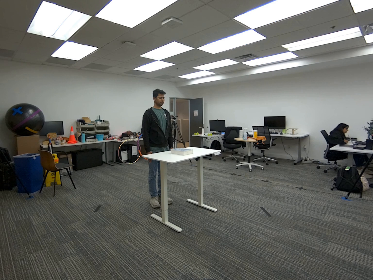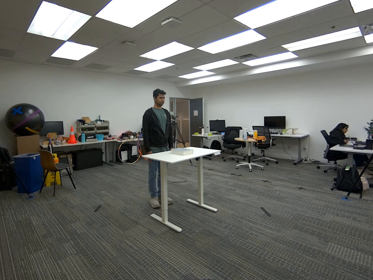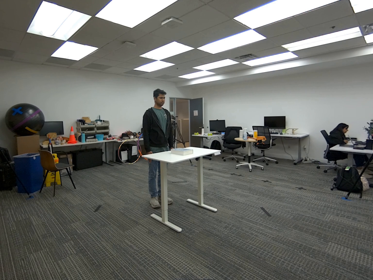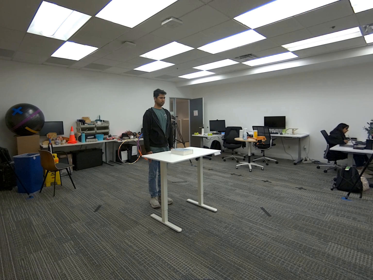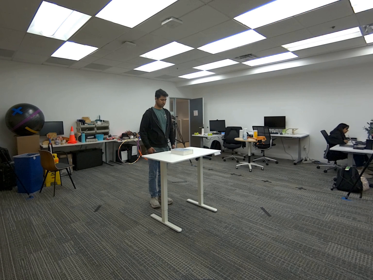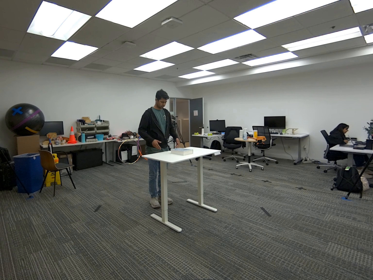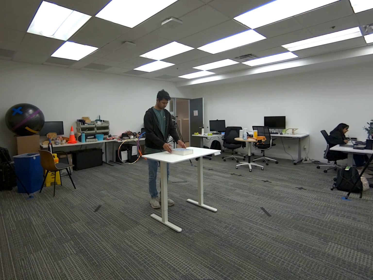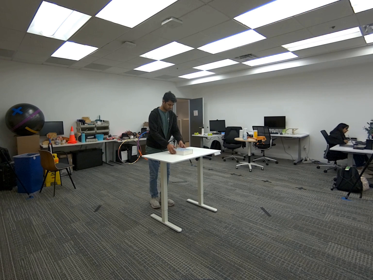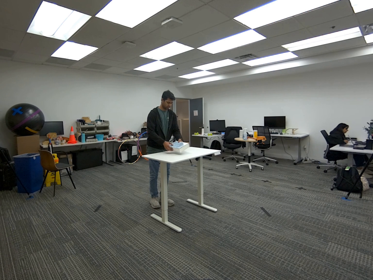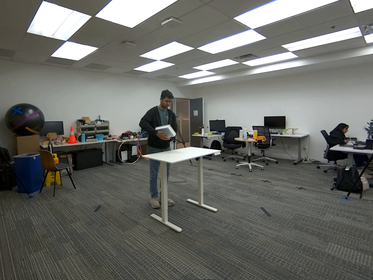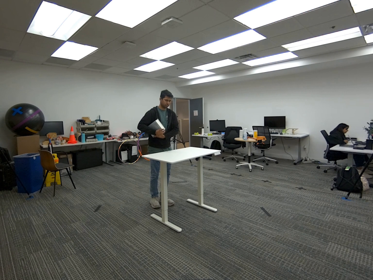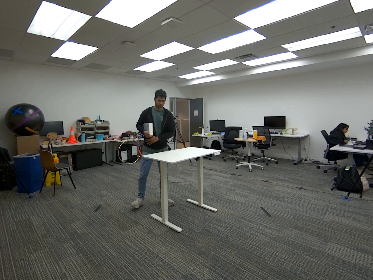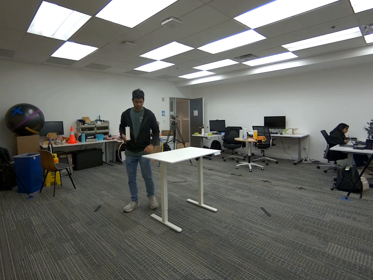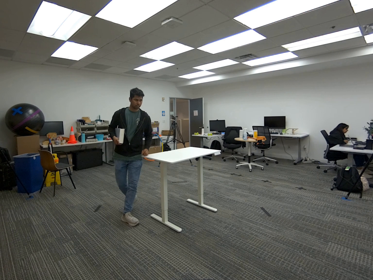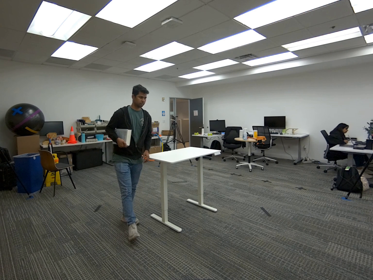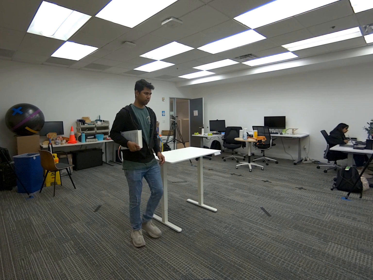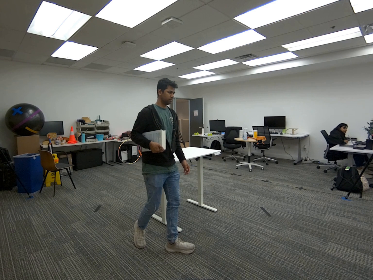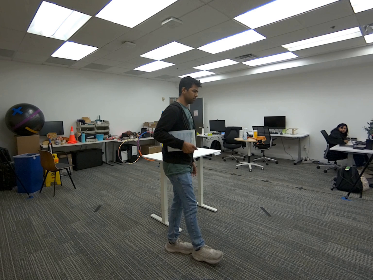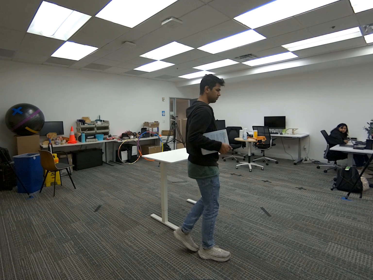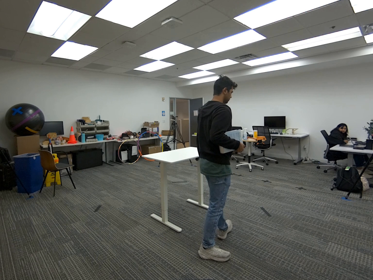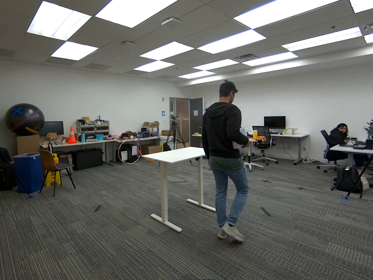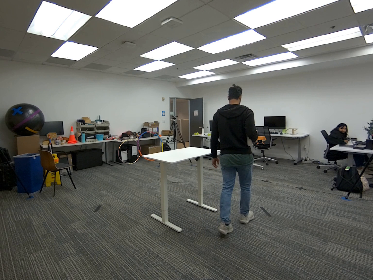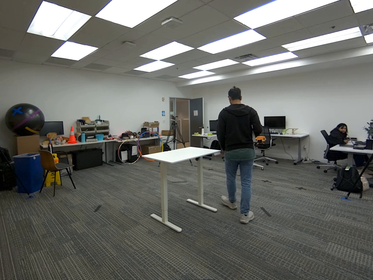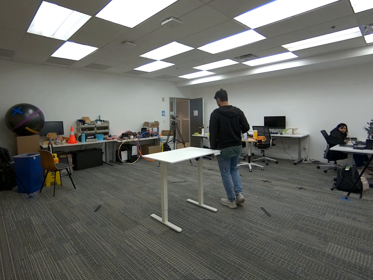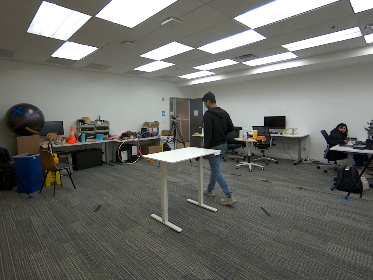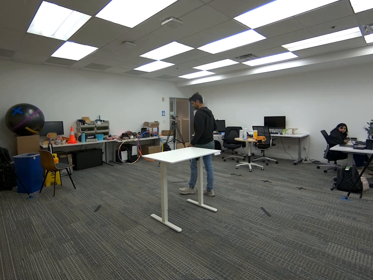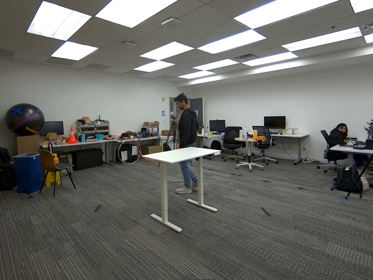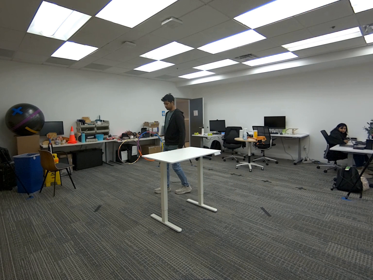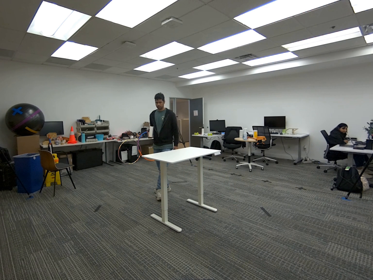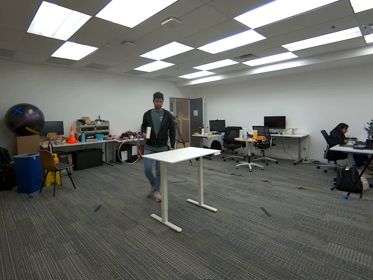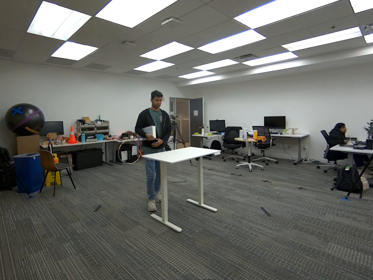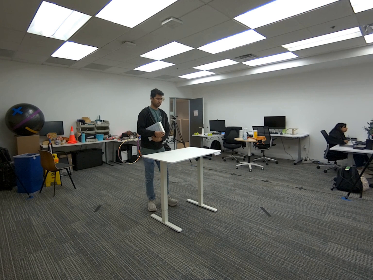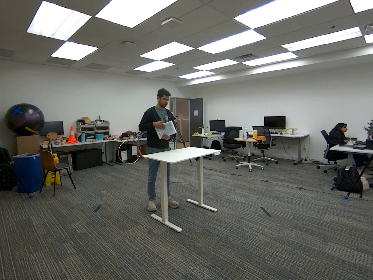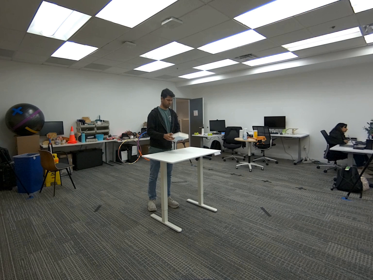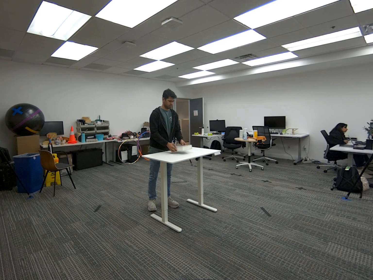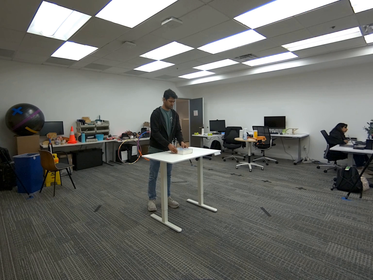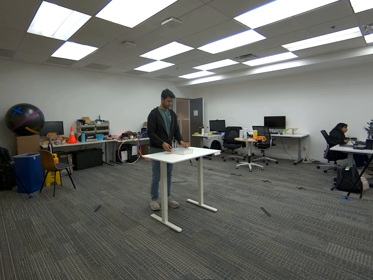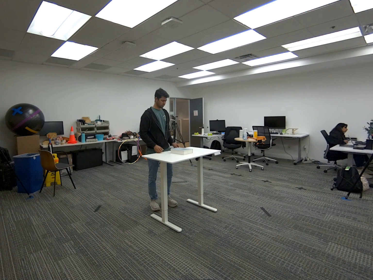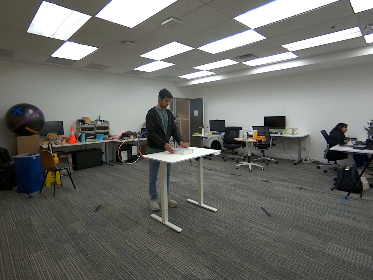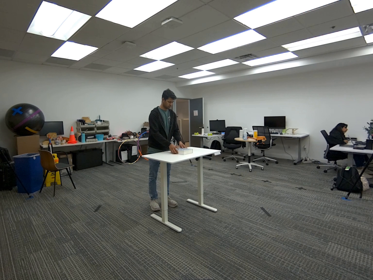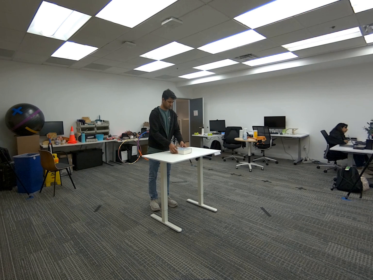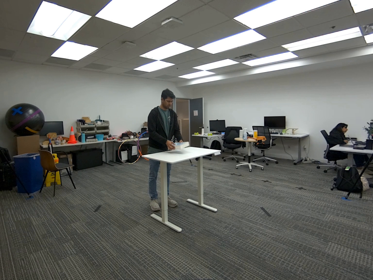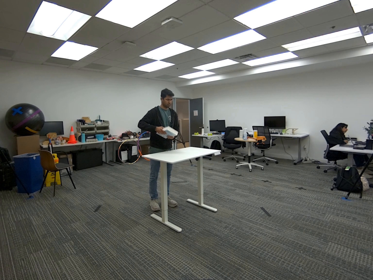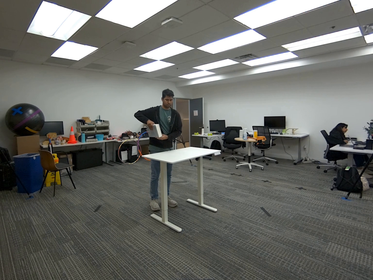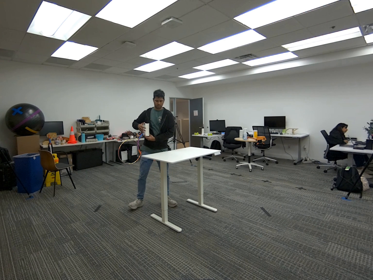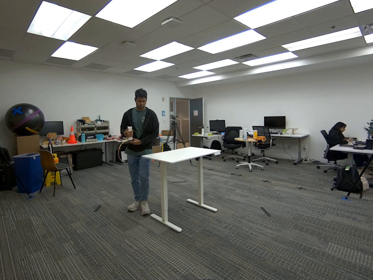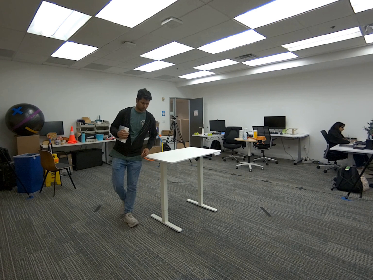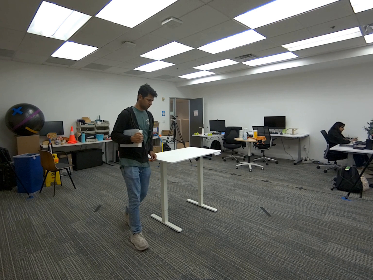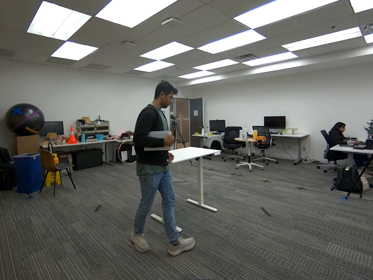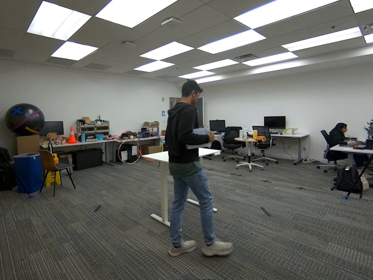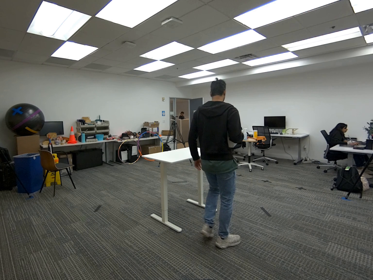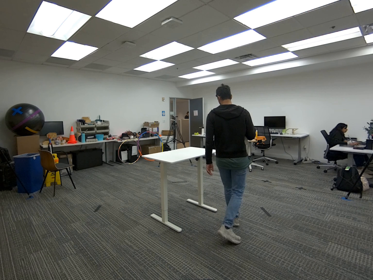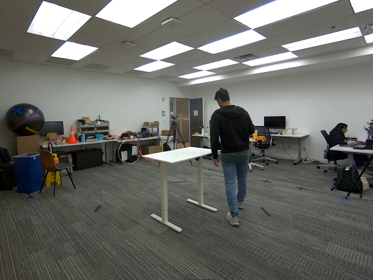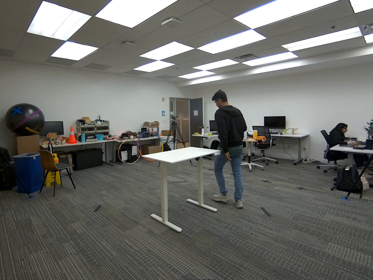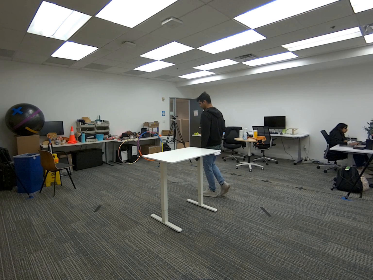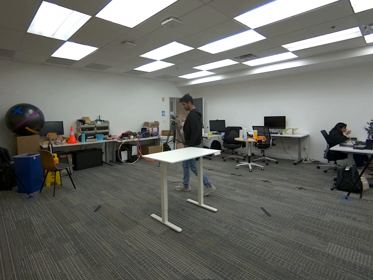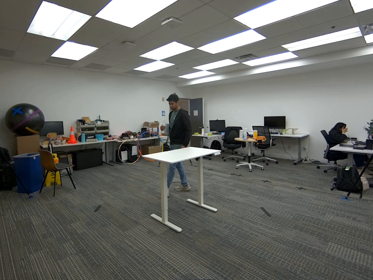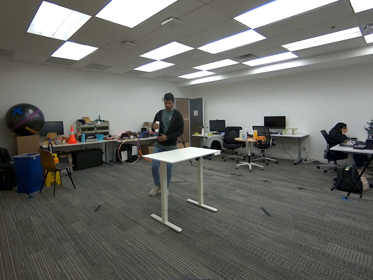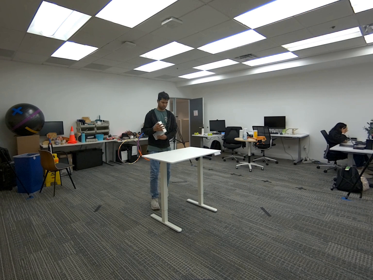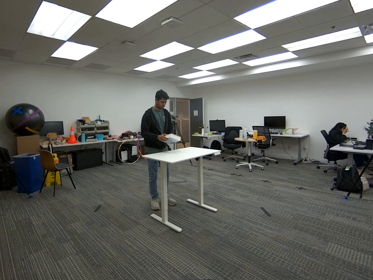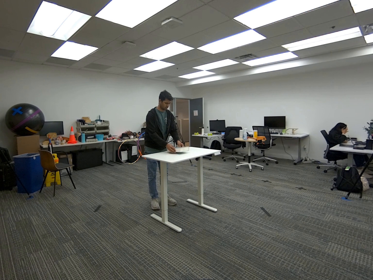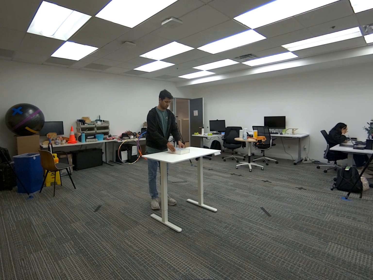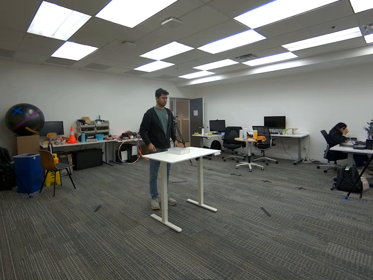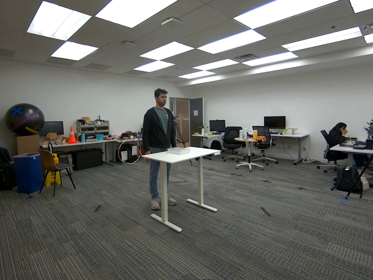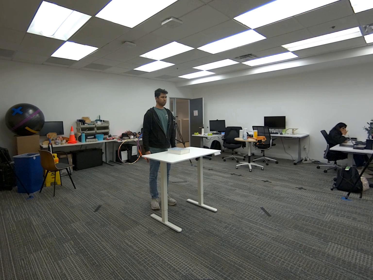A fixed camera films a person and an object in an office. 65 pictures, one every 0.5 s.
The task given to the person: Pick up the light blue book from the white desk and put the light blue book under your arm and walk around and place it back to the white desk.
